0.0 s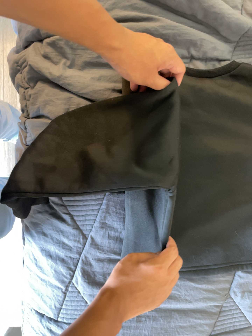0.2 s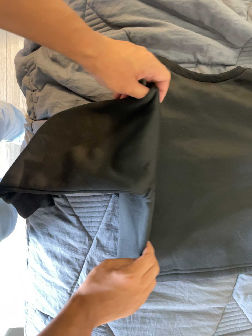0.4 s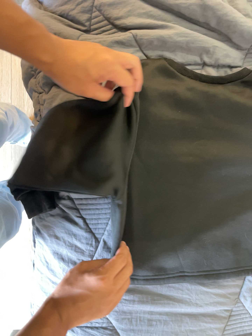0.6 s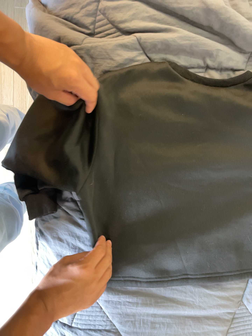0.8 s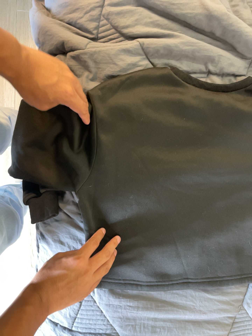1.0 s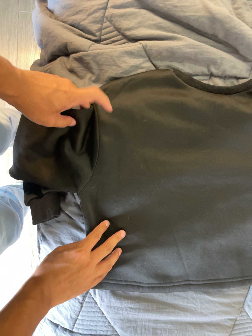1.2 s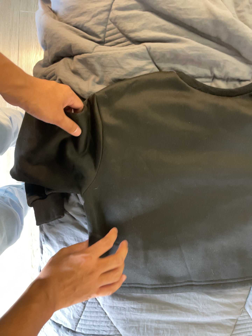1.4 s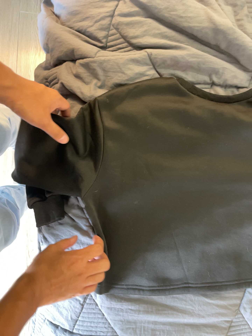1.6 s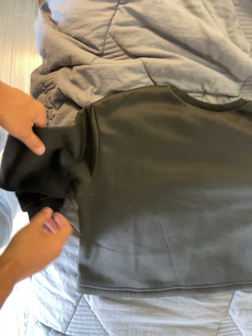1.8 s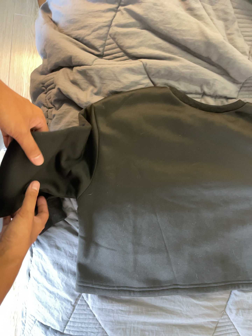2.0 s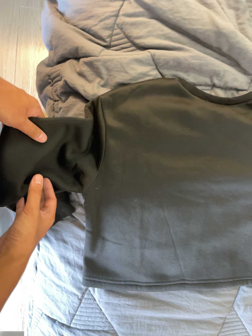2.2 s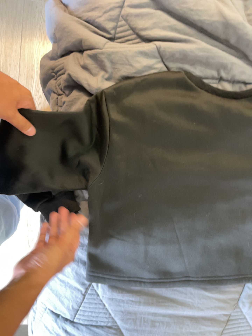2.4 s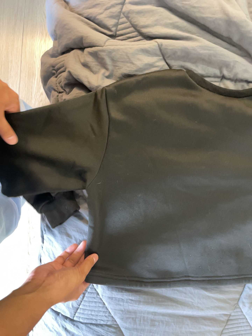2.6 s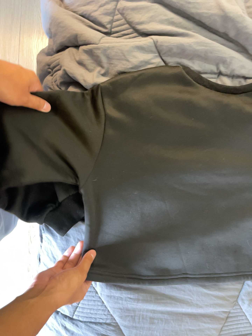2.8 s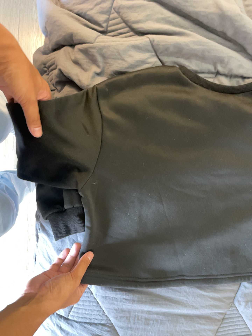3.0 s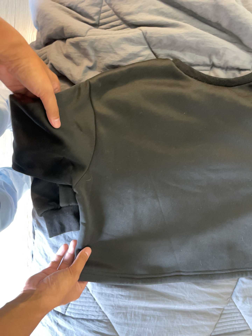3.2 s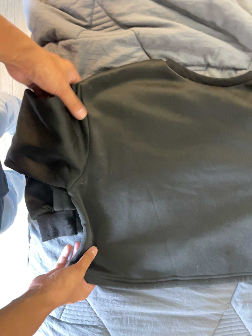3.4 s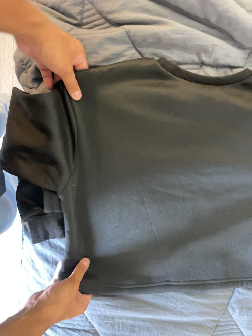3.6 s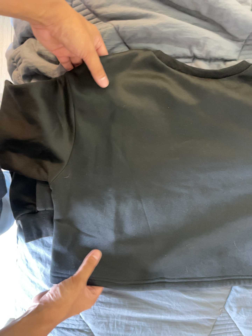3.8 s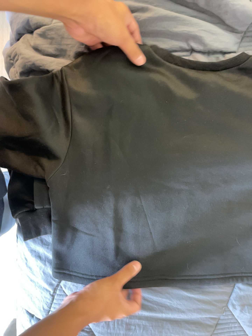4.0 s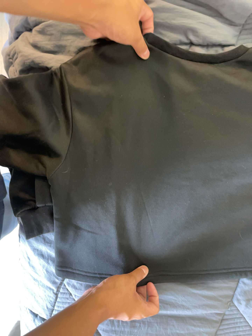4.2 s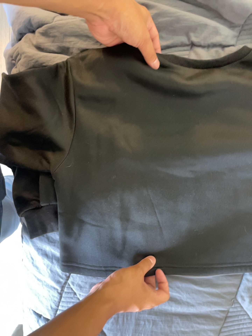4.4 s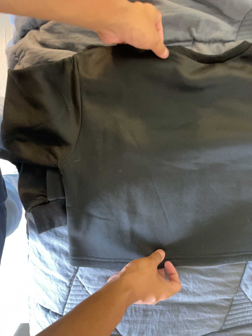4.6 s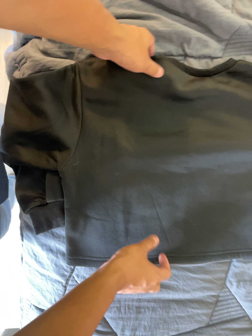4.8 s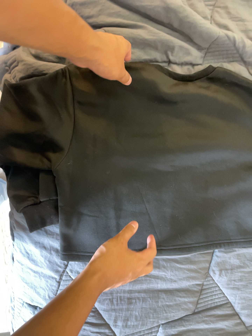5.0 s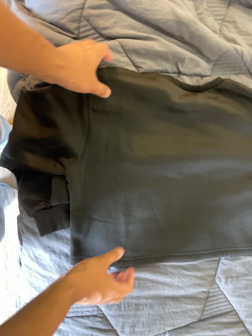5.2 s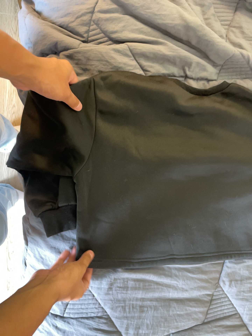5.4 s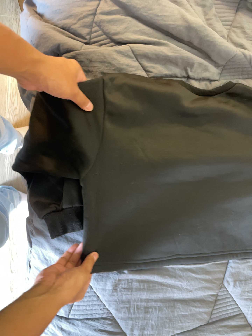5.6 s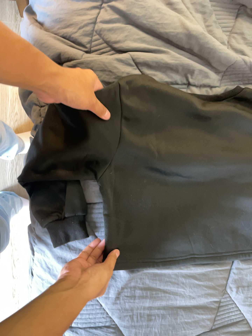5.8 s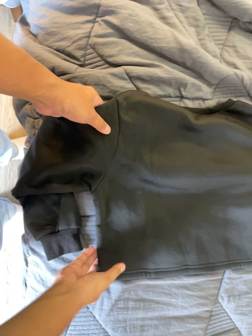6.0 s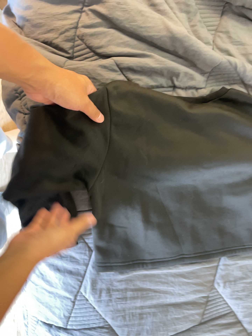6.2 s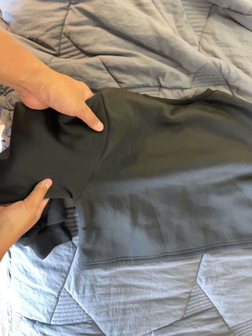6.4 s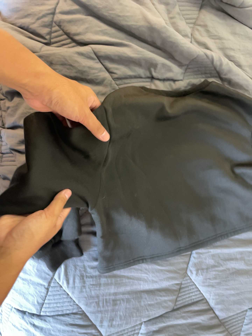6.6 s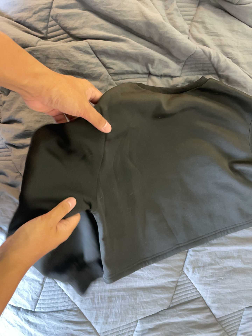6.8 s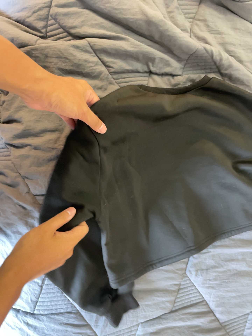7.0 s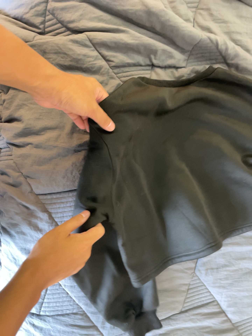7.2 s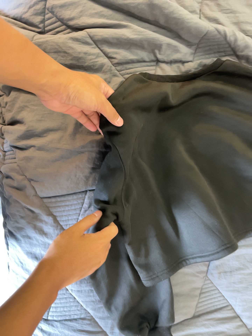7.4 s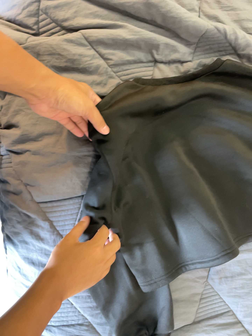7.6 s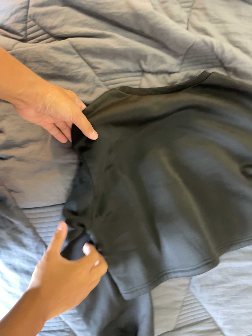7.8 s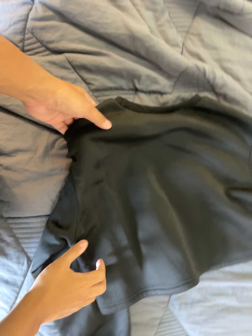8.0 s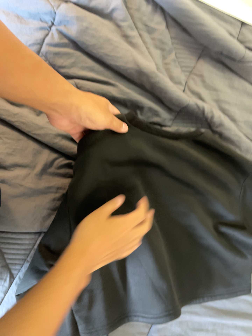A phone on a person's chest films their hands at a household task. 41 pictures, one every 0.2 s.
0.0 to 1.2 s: The camera travels to its left, about 5 cm, so close, fixed things drift to the right.
1.2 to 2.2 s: The camera shifts only a little, or ends up much as it began.
2.2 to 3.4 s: The camera travels to its right, about 9 cm.
3.4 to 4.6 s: The camera shifts only a little, or ends up much as it began.
4.6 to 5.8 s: The camera travels to its left and backward, about 10 cm.
5.8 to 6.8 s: The camera shifts only a little, or ends up much as it began.
6.8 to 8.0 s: The camera travels to its right and toward the top of its view, about 10 cm, so close, fixed things drift to the left. It rolls about its line of sight by about 10 degrees, and the scene rotates clockwise.
The film runs backward here.
